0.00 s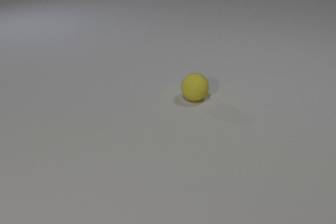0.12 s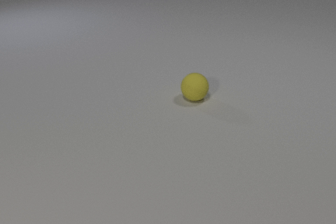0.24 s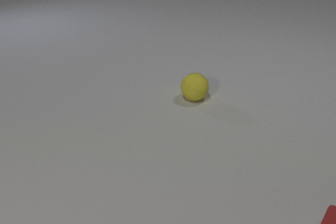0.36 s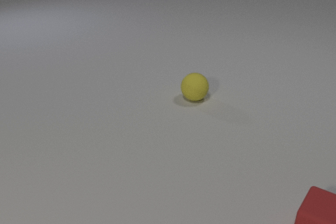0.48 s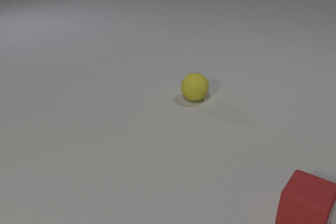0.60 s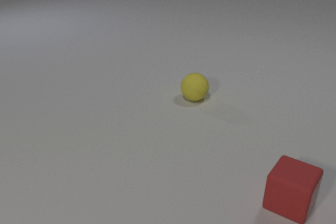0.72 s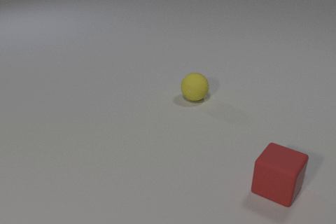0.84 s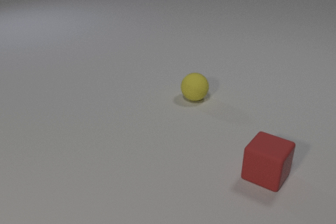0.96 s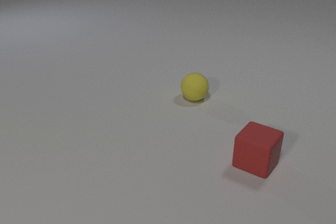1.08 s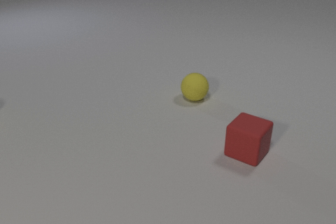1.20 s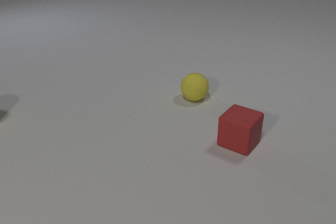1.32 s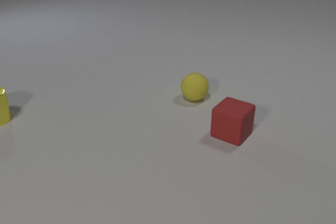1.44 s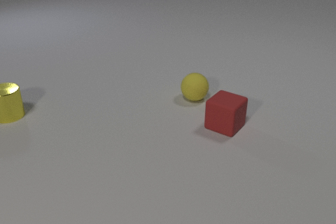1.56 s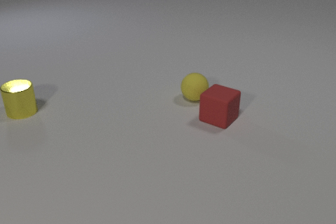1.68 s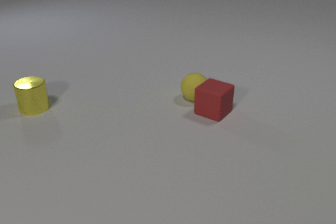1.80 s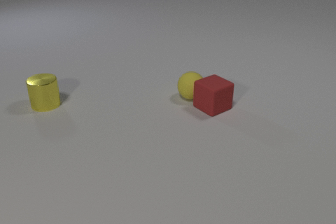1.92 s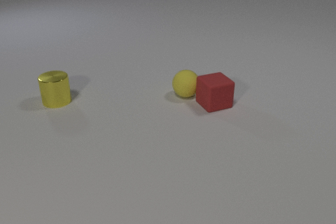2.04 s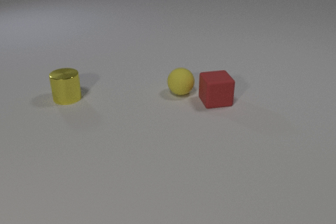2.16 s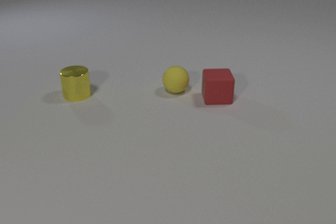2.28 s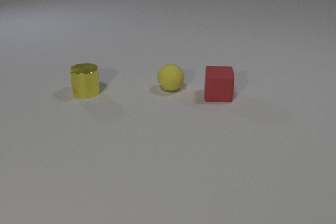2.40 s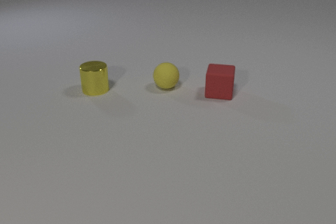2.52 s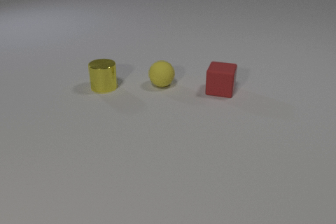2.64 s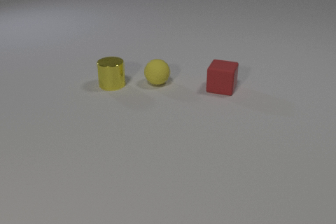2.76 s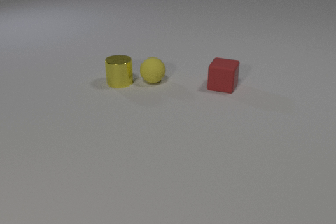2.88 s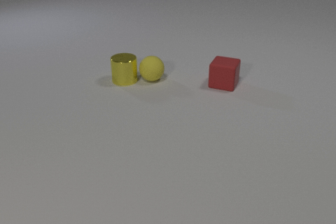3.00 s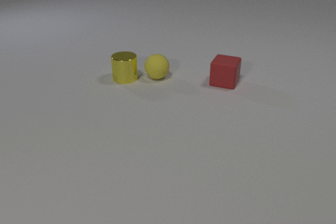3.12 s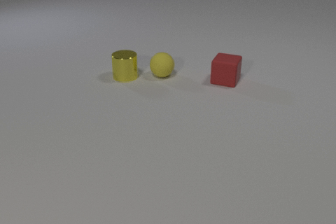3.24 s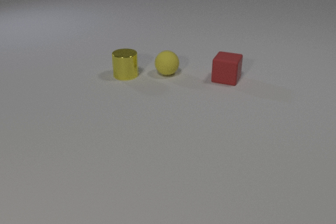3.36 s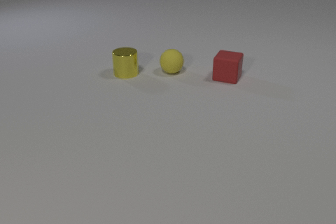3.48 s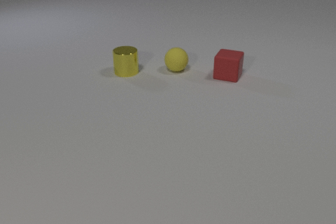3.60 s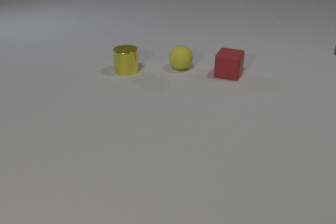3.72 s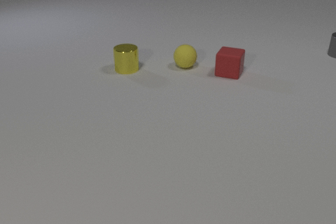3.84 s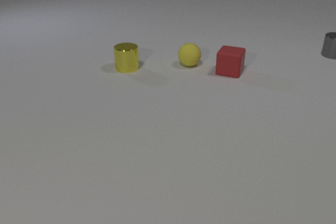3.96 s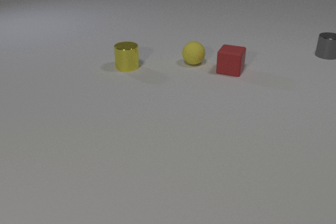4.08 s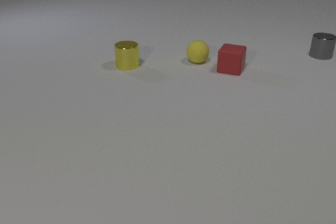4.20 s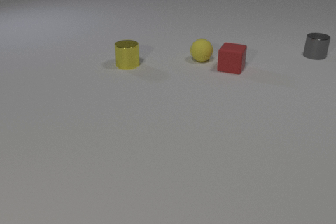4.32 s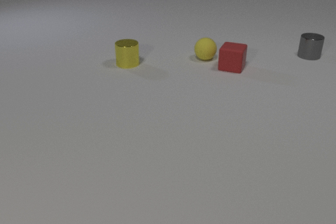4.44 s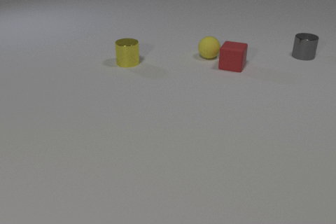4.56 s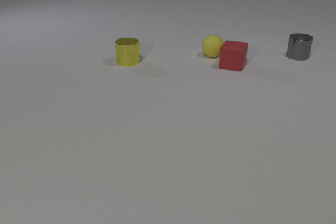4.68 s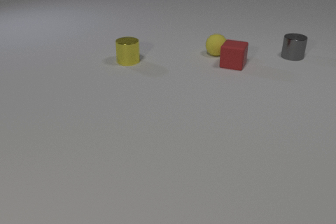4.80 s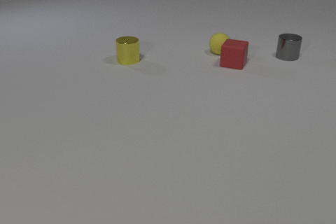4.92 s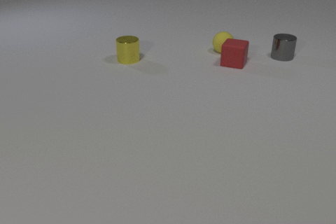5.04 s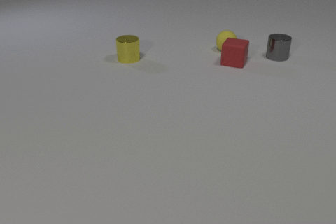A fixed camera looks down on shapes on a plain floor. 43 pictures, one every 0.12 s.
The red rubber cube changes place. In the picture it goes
away from the camera.
The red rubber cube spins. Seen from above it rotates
clockwise.
0.00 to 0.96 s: The red rubber cube comes in at the bottom edge, slides away from the camera and to the left.
0.96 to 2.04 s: The red rubber cube slides away from the camera, spins clockwise seen from above by about 45 degrees, its near face sliding to the left. The yellow rubber sphere rolls to the left and away from the camera. The yellow metal cylinder comes in at the left edge, slides to the right. The red rubber cube and the yellow rubber sphere collide.
2.04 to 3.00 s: The red rubber cube slides away from the camera, spins so that its near face slides to the left, clockwise seen from above. The yellow rubber sphere rolls away from the camera and to the left. The yellow metal cylinder slides to the right and away from the camera. The yellow rubber sphere and the yellow metal cylinder collide.
3.00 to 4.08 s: The red rubber cube slides away from the camera. The yellow rubber sphere rolls away from the camera and to the right. The gray metal cylinder comes in at the right edge, slides to the left and toward the camera. The yellow metal cylinder slides away from the camera.
4.08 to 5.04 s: The red rubber cube slides away from the camera. The yellow rubber sphere rolls away from the camera and to the right. The gray metal cylinder slides to the left and toward the camera. The yellow metal cylinder slides away from the camera.
What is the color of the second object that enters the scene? yellow.
Are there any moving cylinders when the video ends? yes.
How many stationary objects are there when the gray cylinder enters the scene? 0.
